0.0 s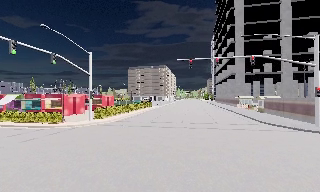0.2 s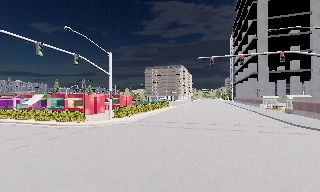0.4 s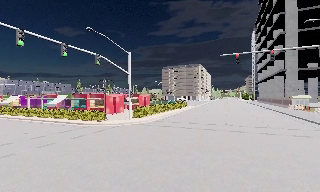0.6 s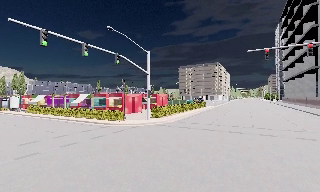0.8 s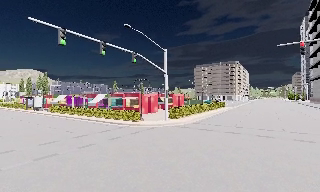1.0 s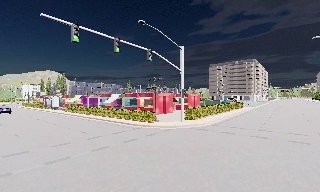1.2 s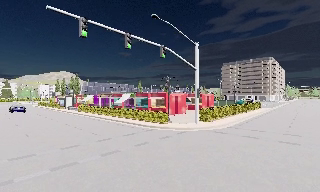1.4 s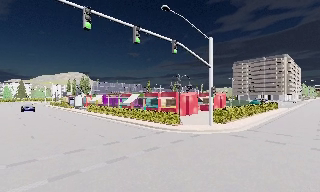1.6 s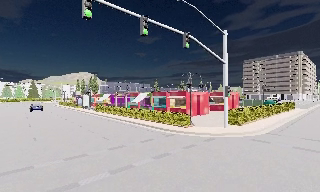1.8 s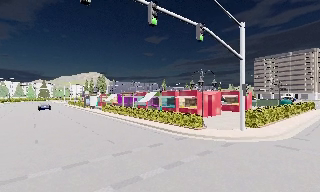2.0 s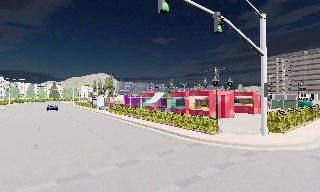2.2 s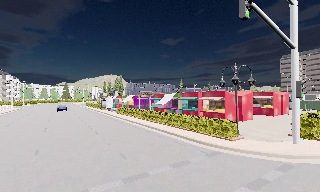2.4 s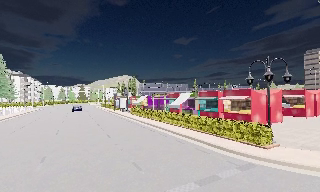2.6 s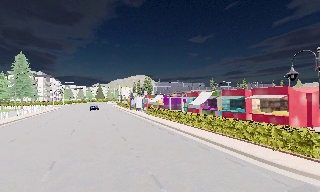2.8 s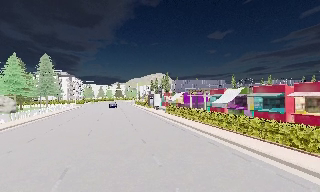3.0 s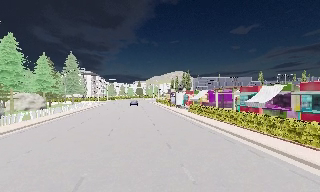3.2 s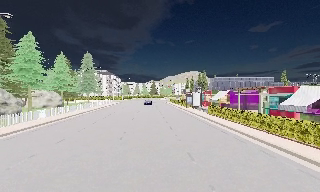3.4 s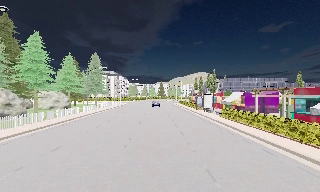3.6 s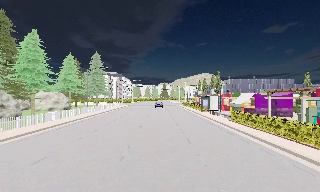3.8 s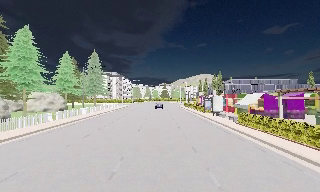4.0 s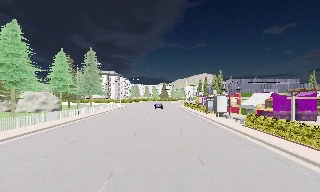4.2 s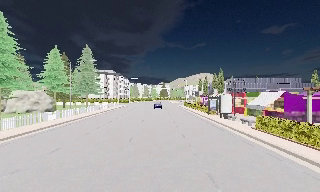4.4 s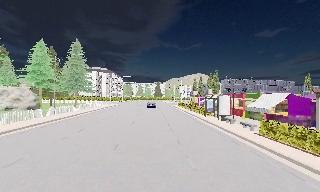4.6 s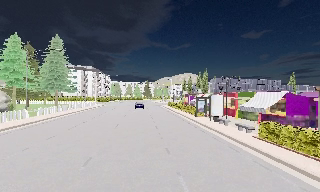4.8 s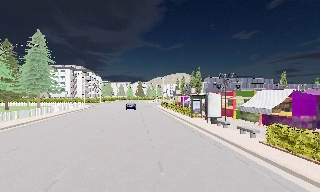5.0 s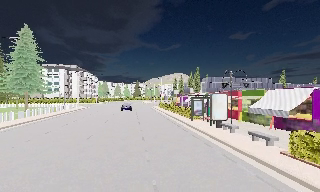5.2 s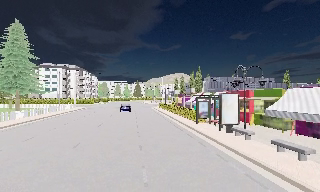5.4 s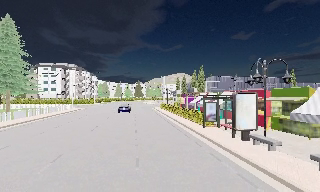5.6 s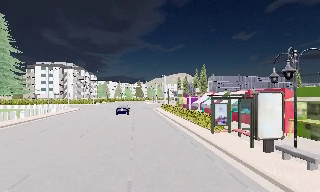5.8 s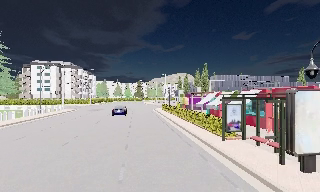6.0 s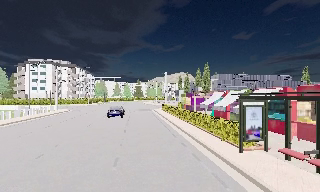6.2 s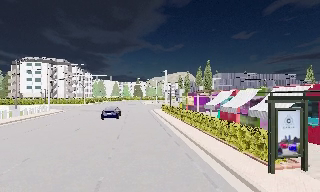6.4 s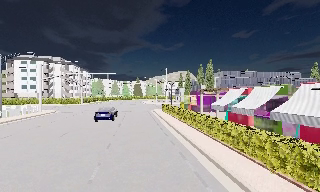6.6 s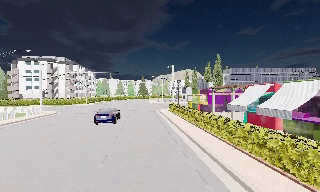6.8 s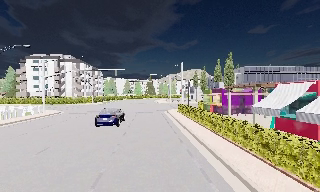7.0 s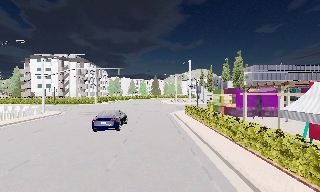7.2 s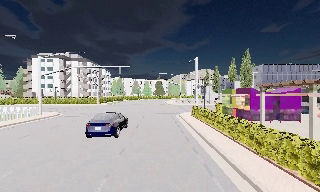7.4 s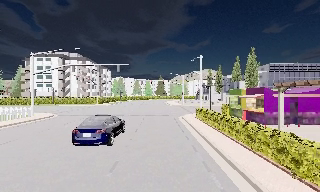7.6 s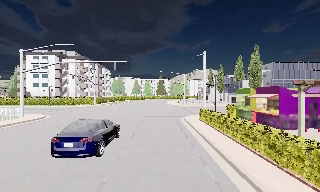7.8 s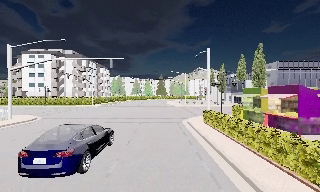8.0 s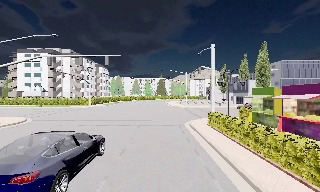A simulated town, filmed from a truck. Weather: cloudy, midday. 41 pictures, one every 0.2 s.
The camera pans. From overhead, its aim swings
counterclockwise.
The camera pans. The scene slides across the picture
to the right.
0.0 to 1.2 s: The camera pans to its left, which is counterclockwise from overhead, by about 30 degrees. It travels forward and to its left, about 4 m. It gains speed.
1.2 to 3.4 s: The camera pans to its left, which is counterclockwise from overhead, by about 45 degrees. It travels forward, about 13 m.
3.4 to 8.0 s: The camera travels forward, about 40 m, so what stands in front looms larger.
The film runs forward here.
